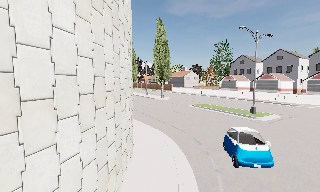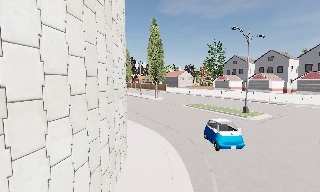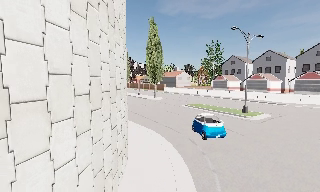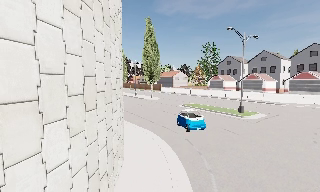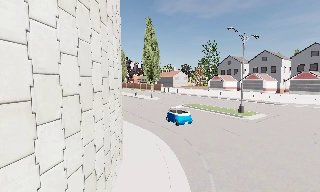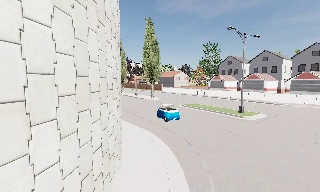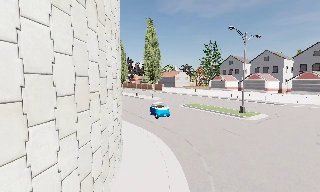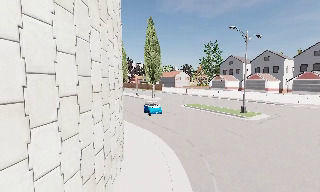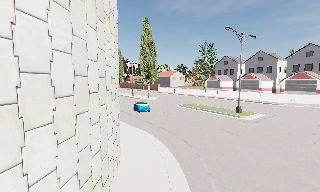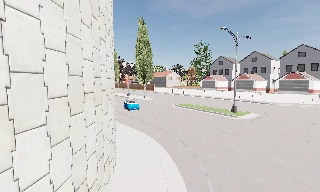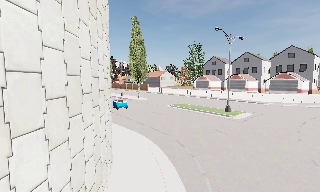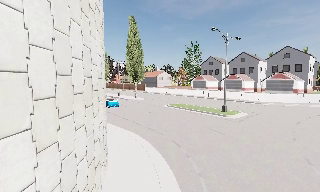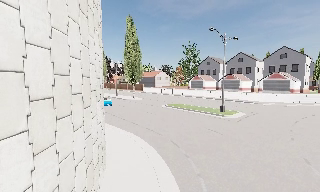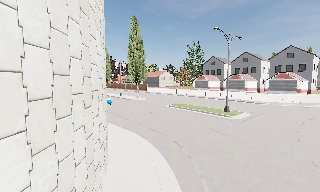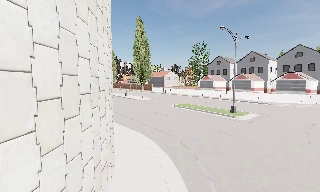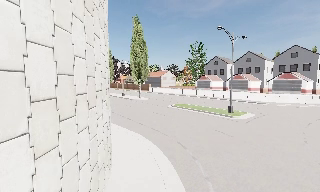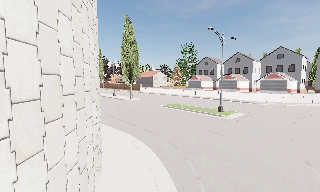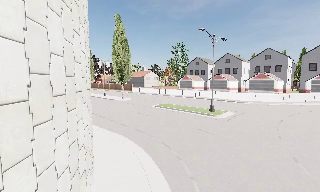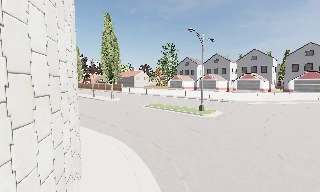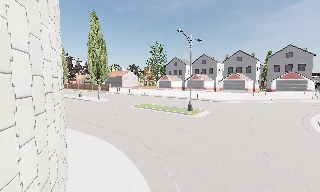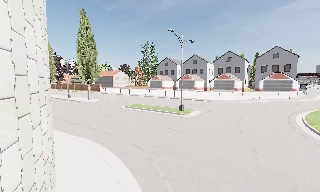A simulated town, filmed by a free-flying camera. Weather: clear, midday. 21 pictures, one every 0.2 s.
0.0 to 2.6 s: The camera travels forward, about 0.5 m, so what stands in front looms larger.
2.6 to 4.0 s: The camera swings to its right by about 15 degrees, and the scene slides to the left.
The film runs backward here.
